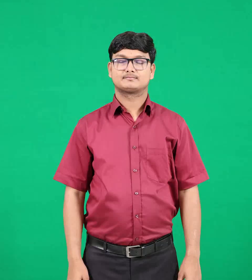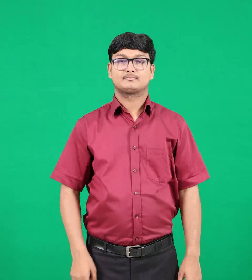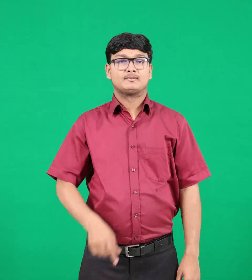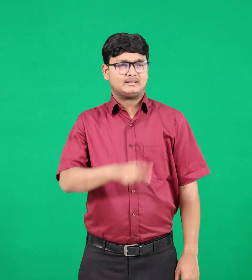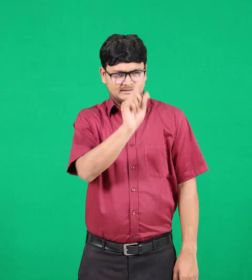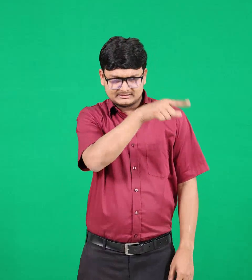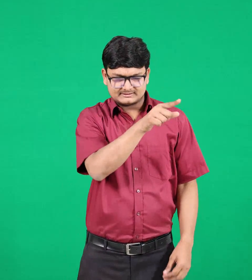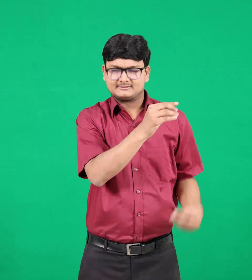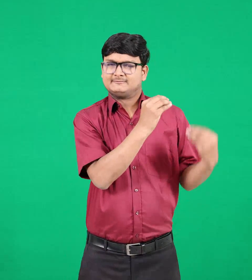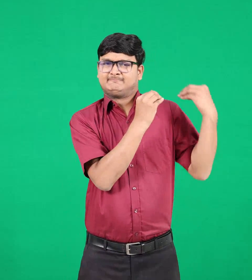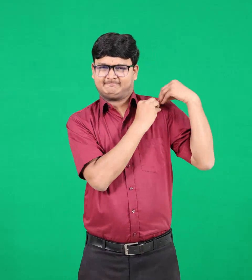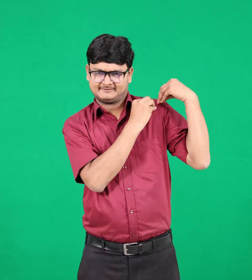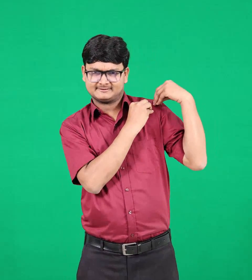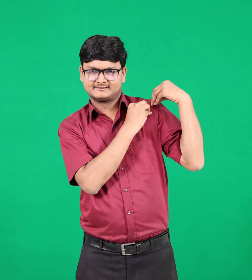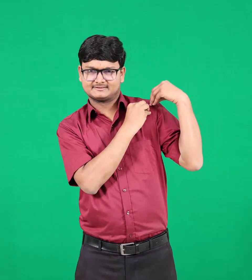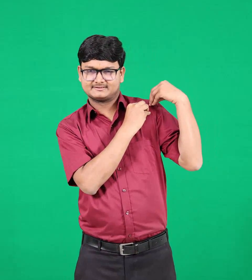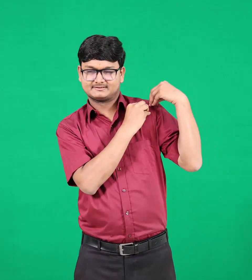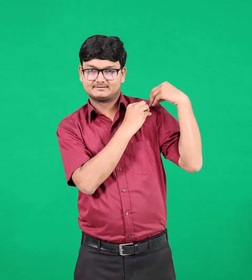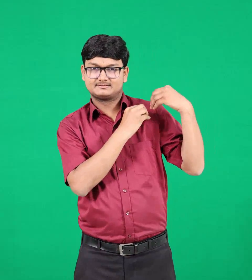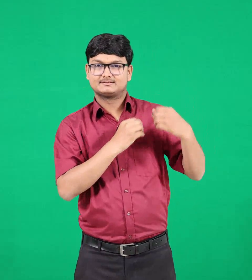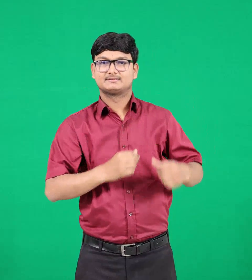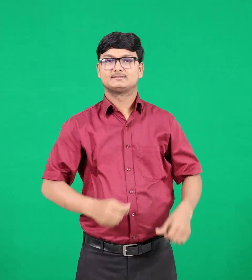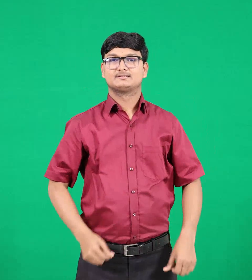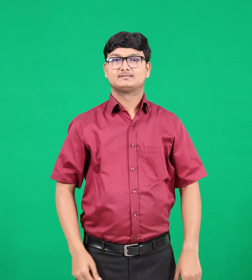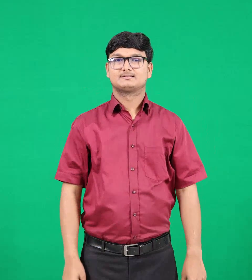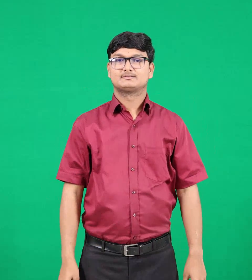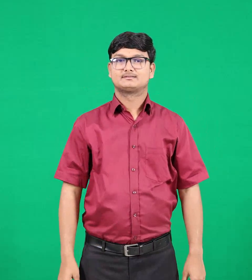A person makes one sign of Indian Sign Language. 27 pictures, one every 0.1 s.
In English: fault
